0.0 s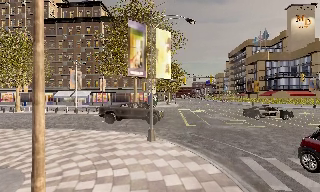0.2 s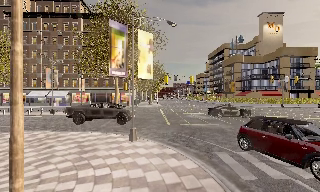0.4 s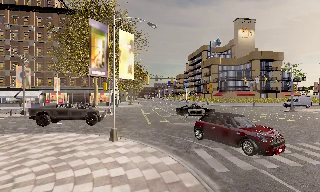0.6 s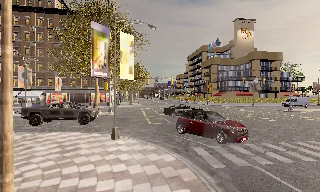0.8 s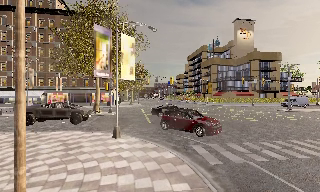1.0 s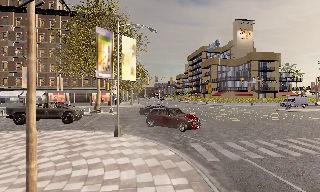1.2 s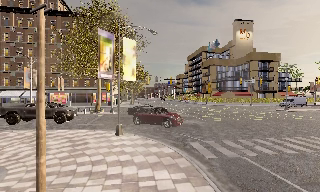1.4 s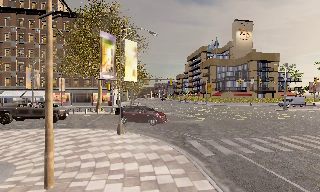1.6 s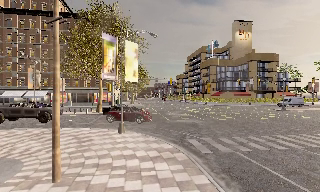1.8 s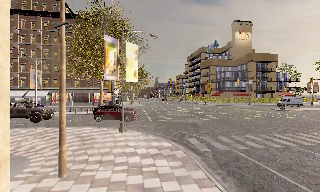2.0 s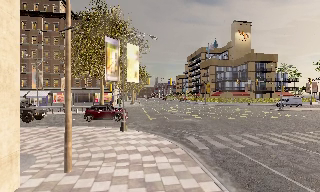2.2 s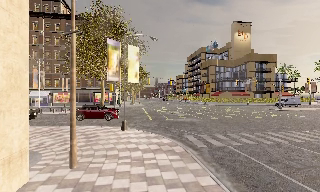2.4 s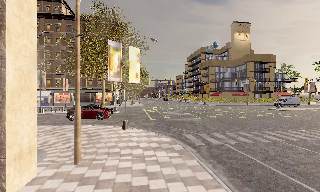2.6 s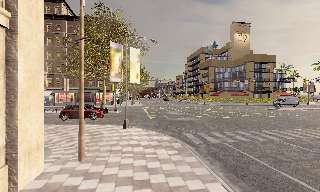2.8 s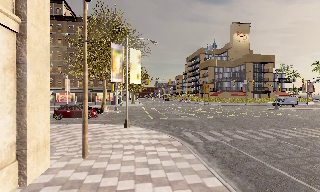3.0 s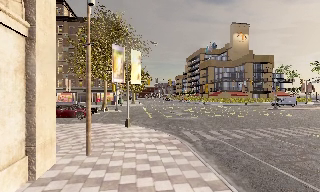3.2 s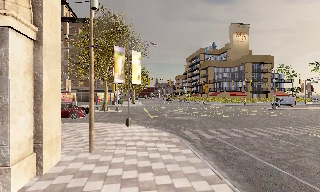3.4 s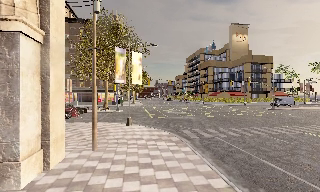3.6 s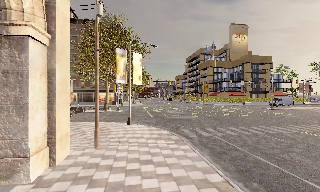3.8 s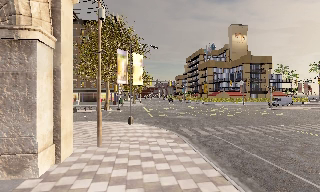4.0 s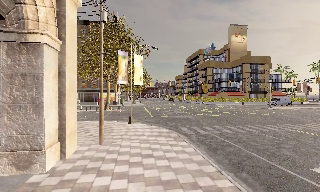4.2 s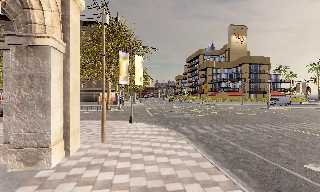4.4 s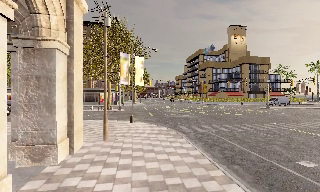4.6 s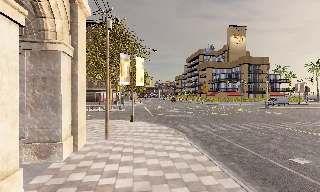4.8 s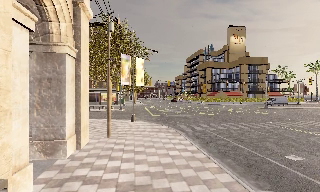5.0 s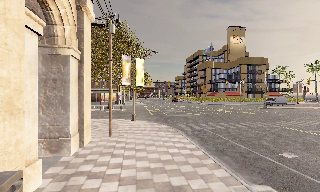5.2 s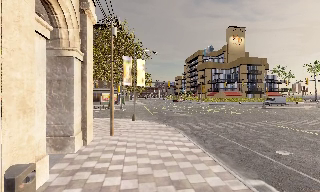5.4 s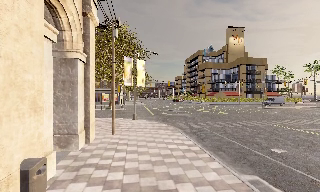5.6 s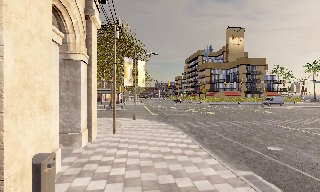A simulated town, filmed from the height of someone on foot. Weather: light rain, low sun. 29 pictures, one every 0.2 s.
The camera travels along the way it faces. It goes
backward.
0.0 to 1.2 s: The camera swings to its right by about 15 degrees, and the scene slides to the left. It travels backward, about 1.5 m, so what stands in front gets smaller.
1.2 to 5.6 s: The camera travels backward, about 7 m, so what stands in front gets smaller.
The film runs backward here.
